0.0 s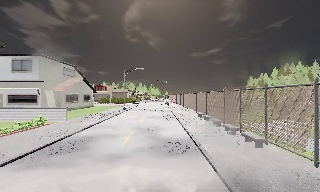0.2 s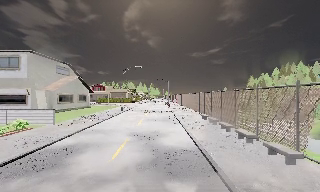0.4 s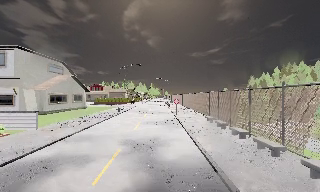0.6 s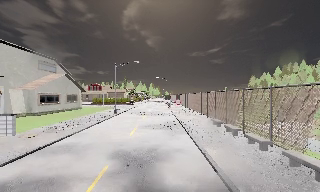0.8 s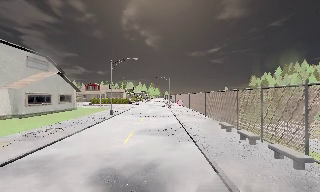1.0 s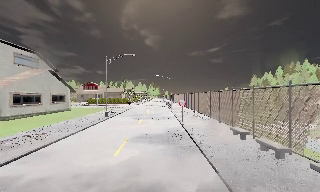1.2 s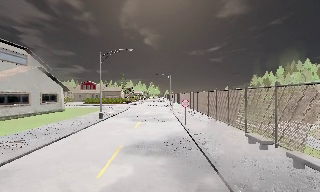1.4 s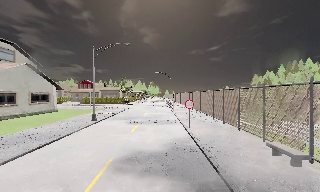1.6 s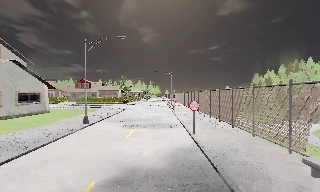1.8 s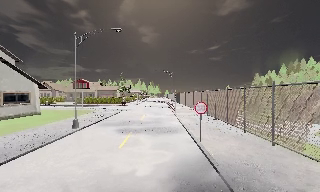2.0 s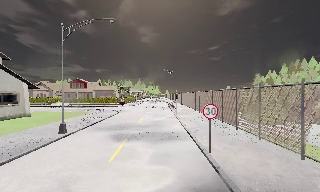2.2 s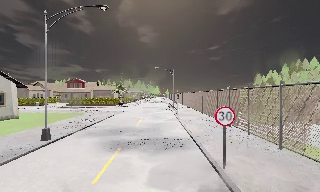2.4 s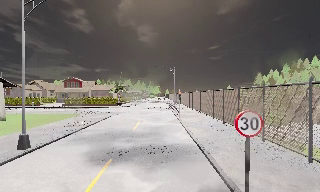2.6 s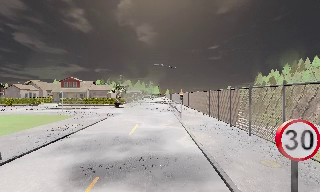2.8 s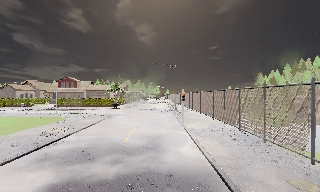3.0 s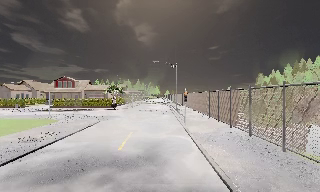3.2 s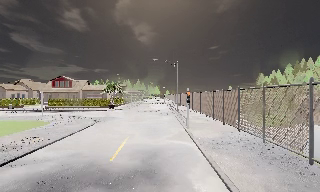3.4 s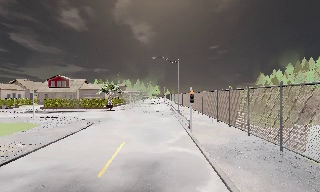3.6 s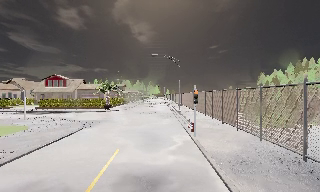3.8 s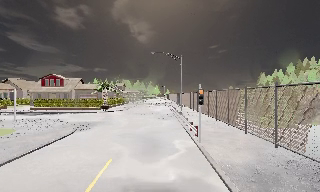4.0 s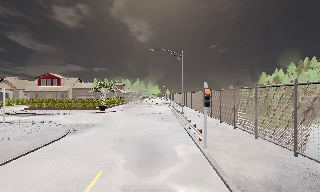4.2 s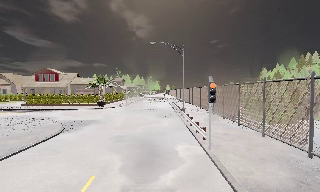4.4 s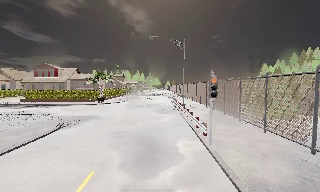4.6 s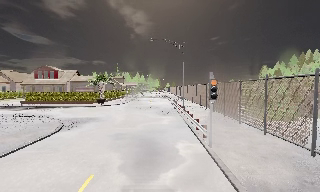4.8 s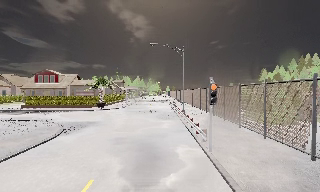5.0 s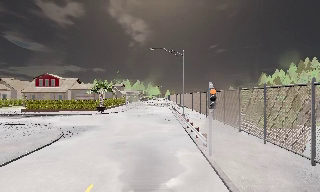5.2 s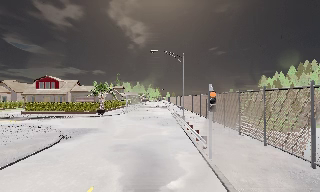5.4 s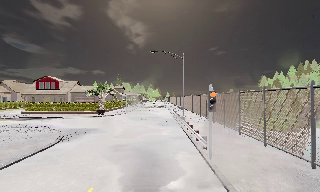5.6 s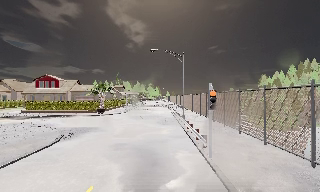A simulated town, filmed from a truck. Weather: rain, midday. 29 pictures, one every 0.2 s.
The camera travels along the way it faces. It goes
forward.
0.0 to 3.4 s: The camera travels forward, about 30 m, so what stands in front looms larger.
3.4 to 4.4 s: The camera travels forward, about 4.5 m, so what stands in front looms larger. It loses speed.
4.4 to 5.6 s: The camera shifts only a little, or ends up much as it began.
The film runs forward here.
